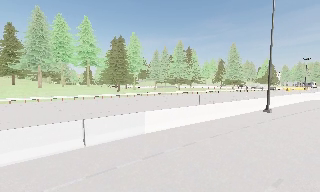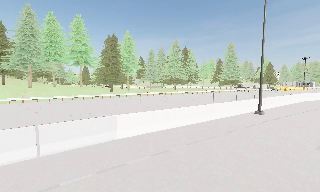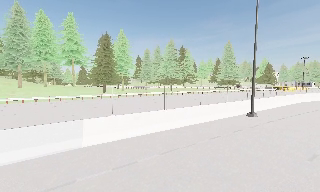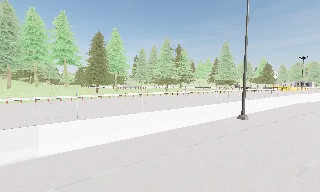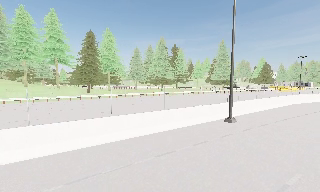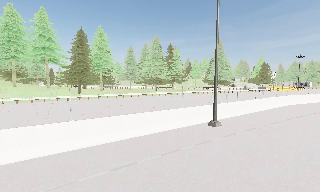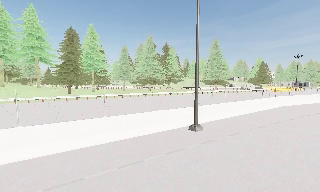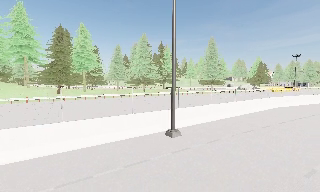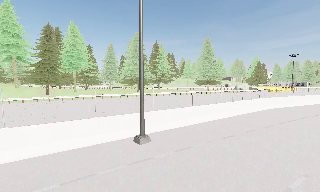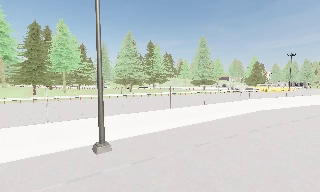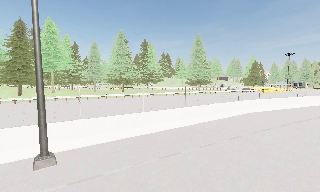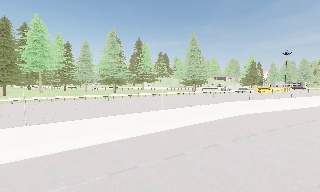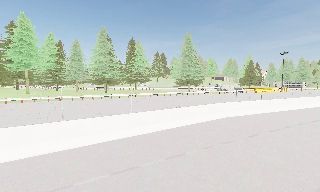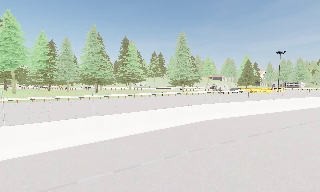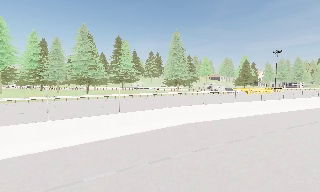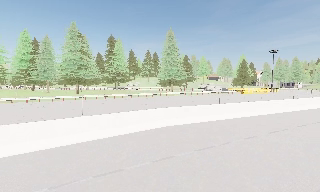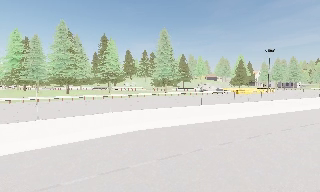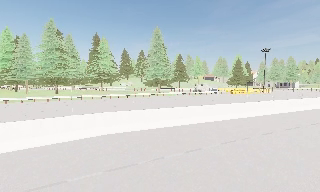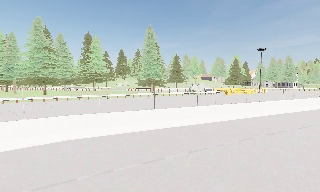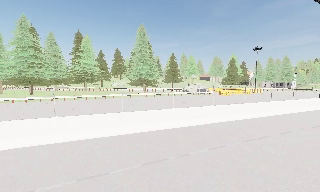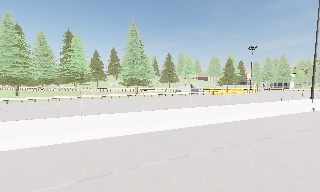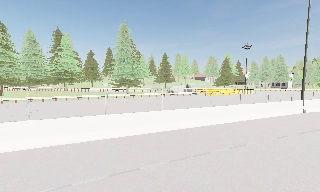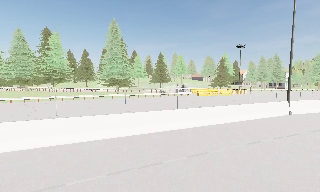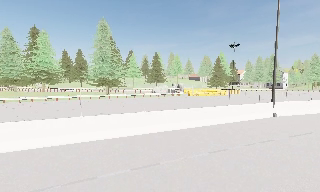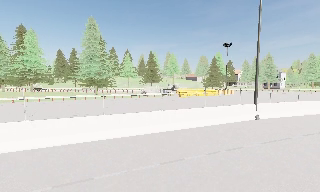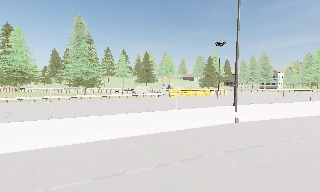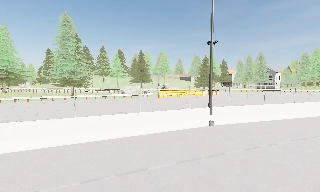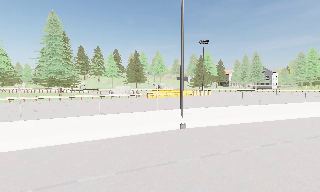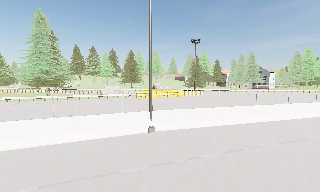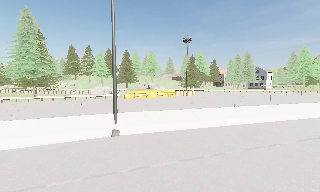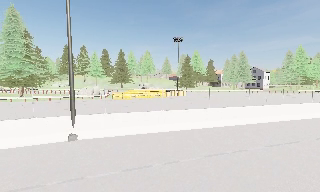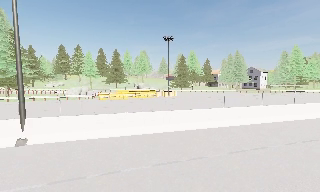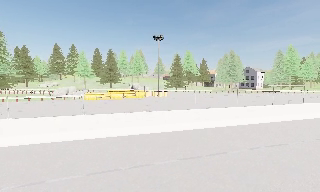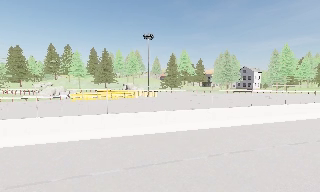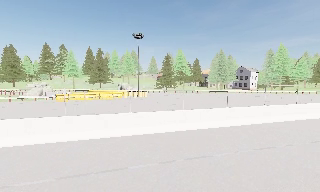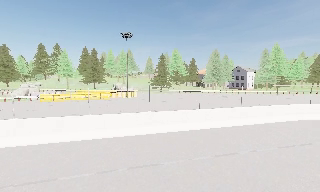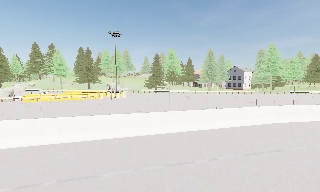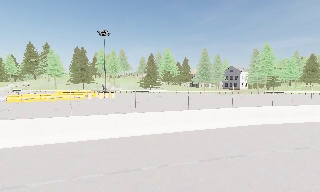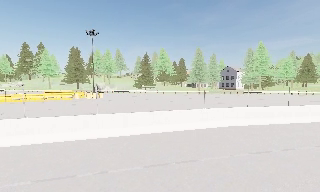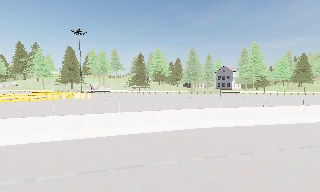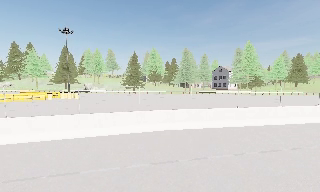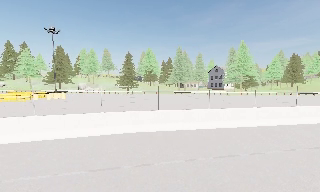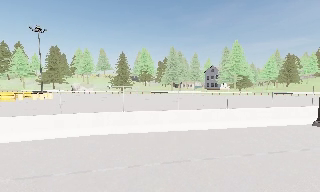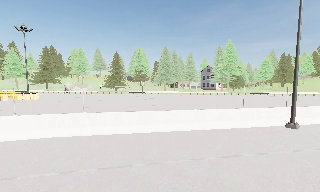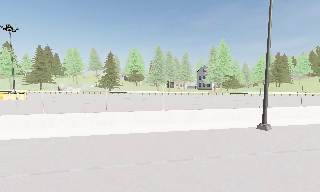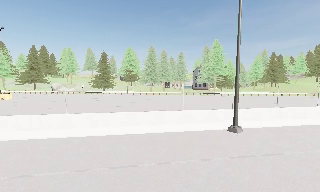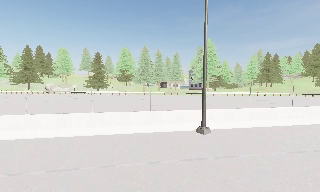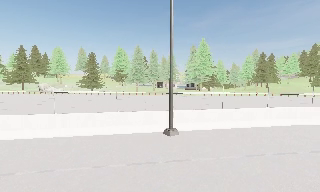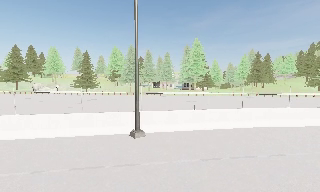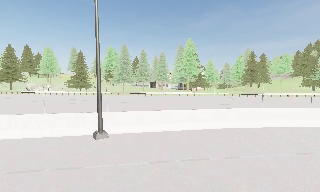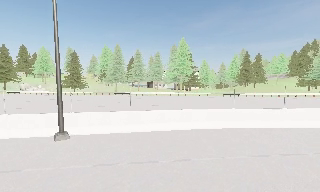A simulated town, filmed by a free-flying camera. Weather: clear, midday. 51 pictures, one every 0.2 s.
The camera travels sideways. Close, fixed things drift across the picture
to the left.
0.0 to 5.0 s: The camera travels to its right and forward, about 45 m, so close, fixed things drift to the left.
5.0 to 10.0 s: The camera travels to its right, about 50 m, so close, fixed things drift to the left.
The film runs forward here.
